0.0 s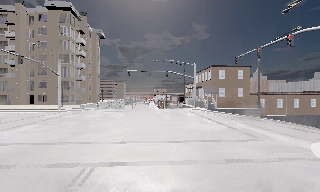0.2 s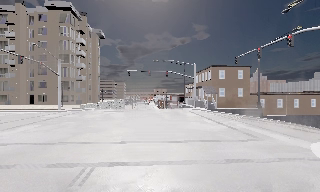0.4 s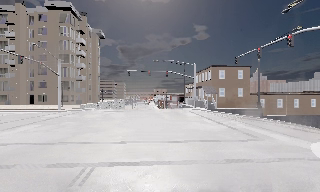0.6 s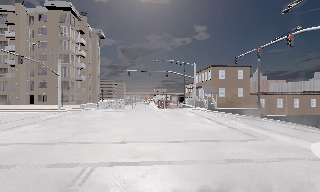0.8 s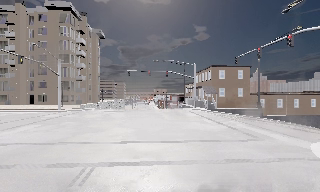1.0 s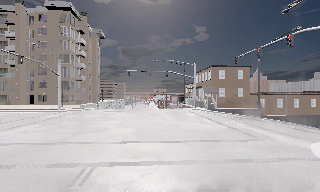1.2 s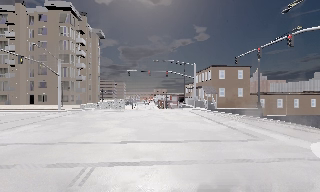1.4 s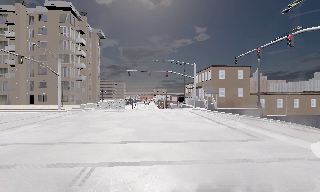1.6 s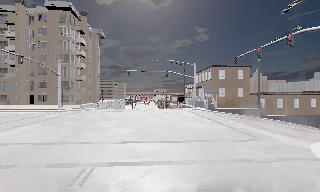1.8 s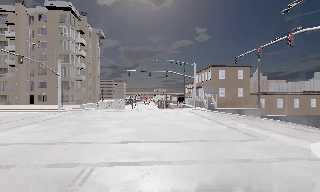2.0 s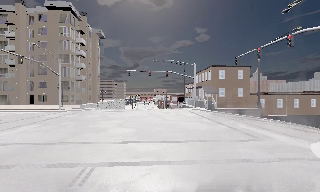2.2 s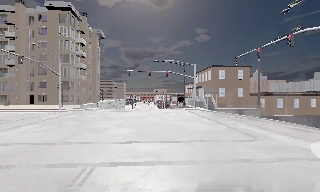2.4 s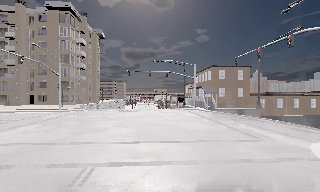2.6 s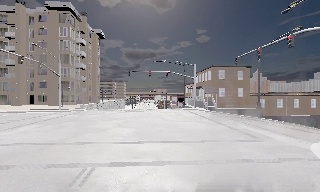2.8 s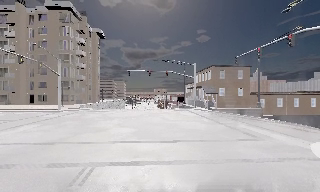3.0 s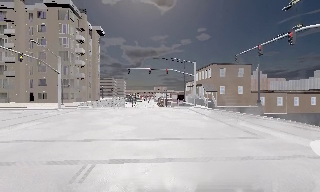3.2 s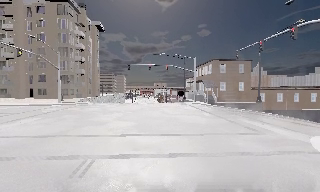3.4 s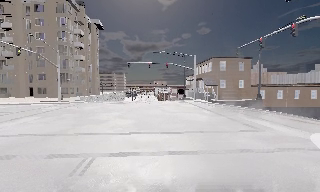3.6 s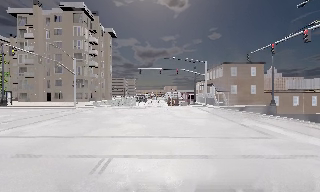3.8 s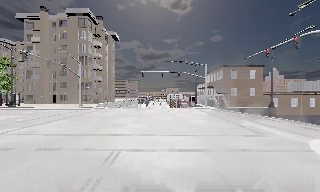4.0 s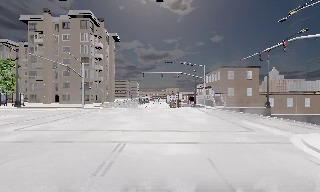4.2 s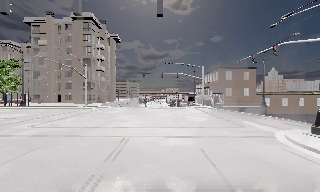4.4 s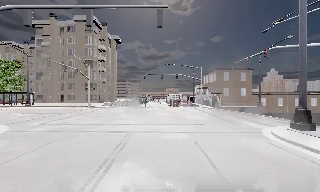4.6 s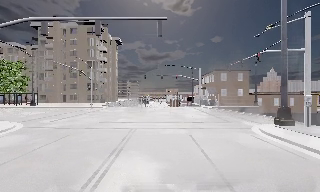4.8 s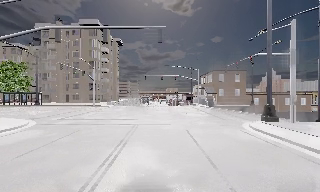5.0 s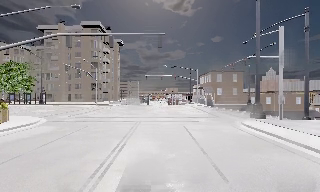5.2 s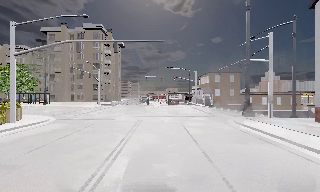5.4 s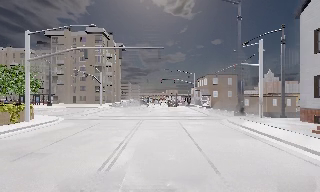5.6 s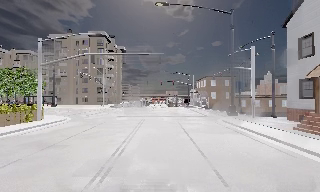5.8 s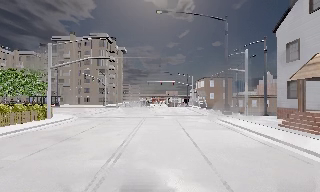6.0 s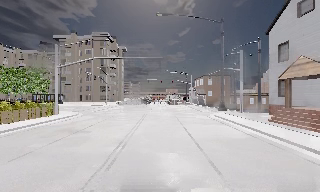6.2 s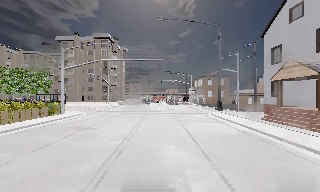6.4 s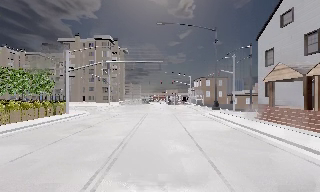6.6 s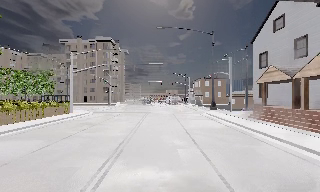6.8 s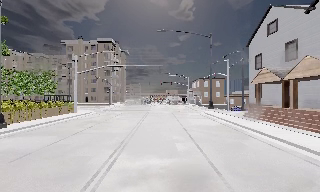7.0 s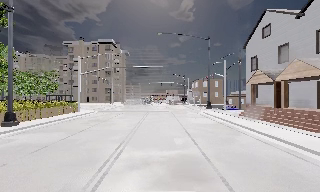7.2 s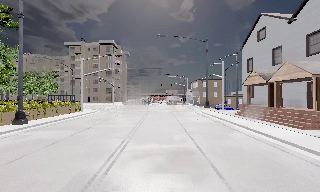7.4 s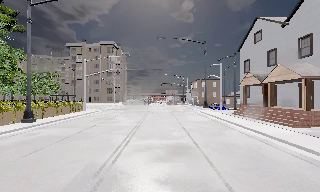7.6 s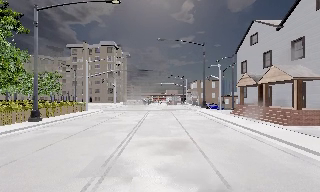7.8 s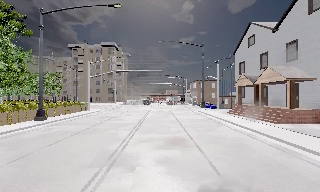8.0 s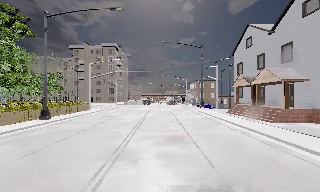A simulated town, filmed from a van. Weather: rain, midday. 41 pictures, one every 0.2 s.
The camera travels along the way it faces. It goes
backward.
0.0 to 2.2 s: The camera keeps its place and its aim.
2.2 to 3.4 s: The camera shifts only a little, or ends up much as it began.
3.4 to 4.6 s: The camera travels backward, about 6 m, so what stands in front gets smaller. It gains speed.
4.6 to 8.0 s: The camera travels backward, about 18 m, so what stands in front gets smaller. It loses speed.
The film runs backward here.
